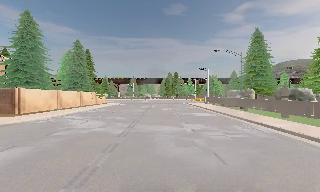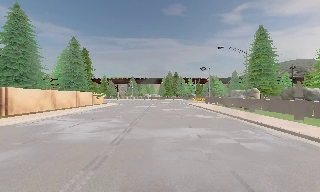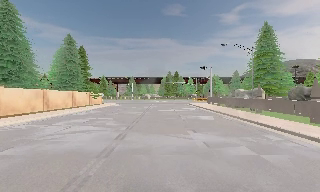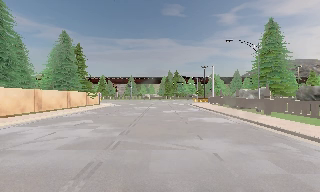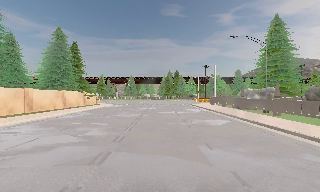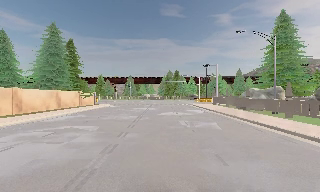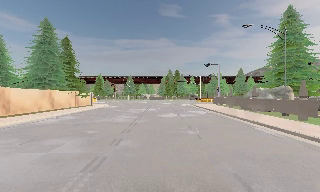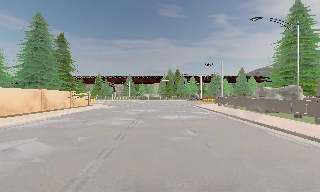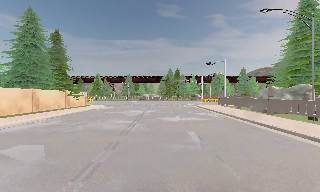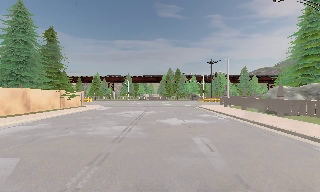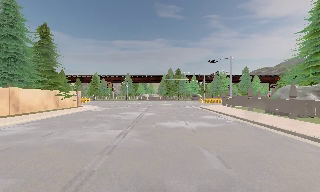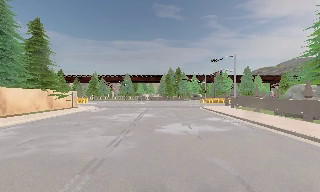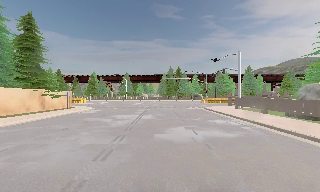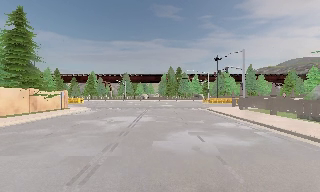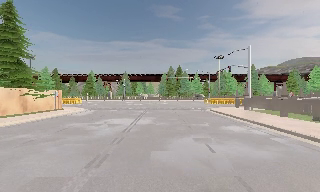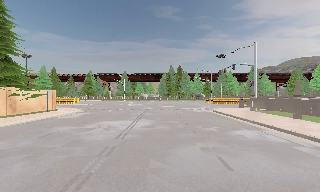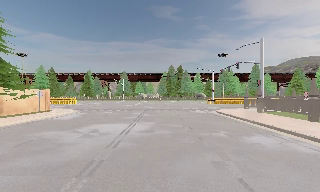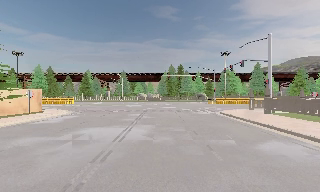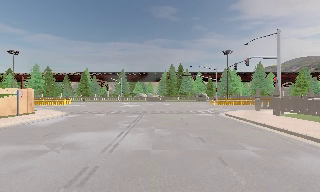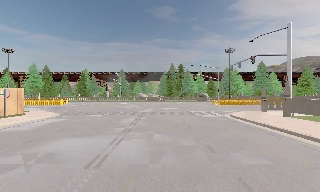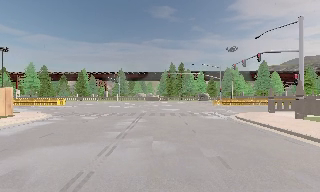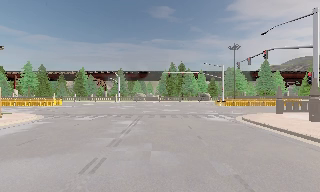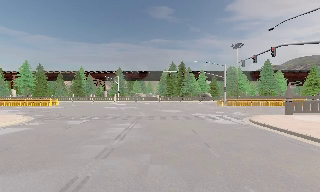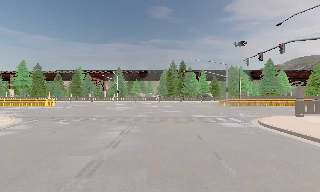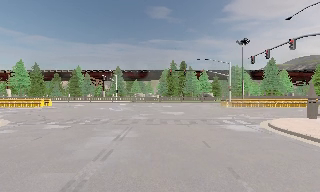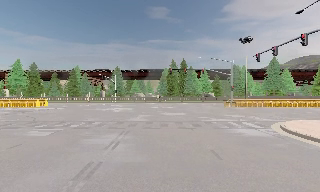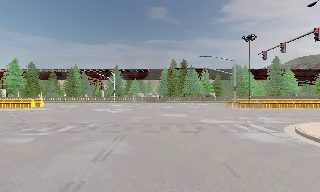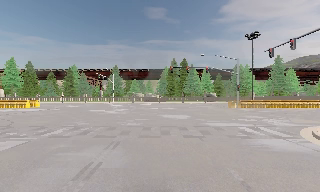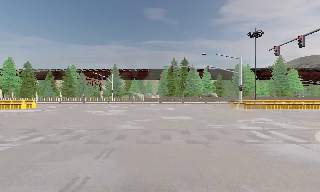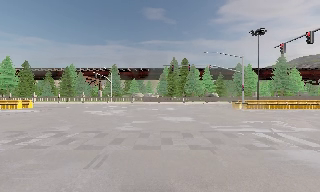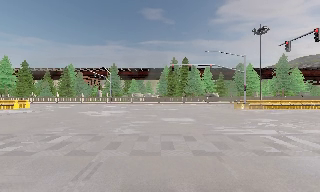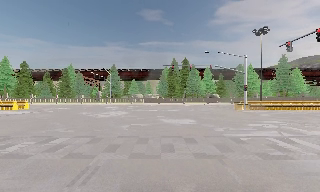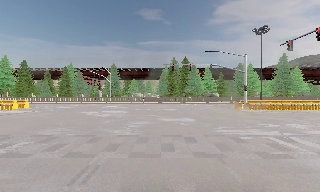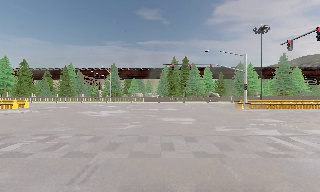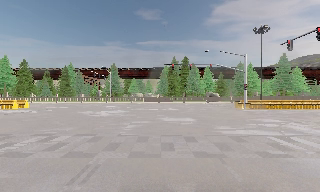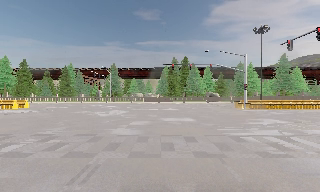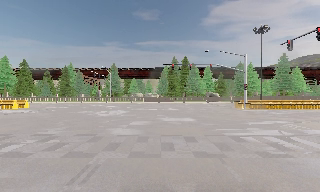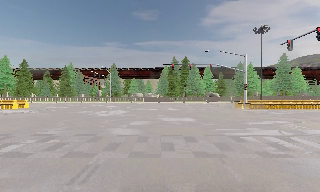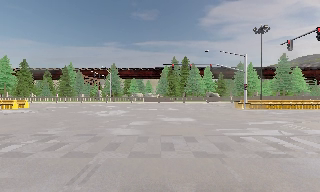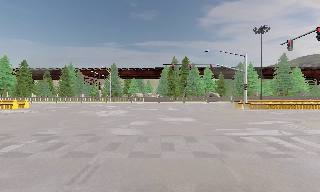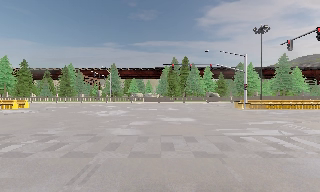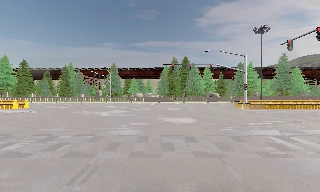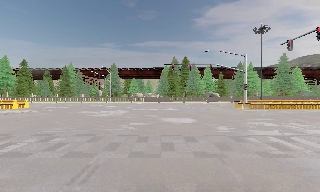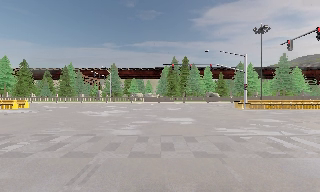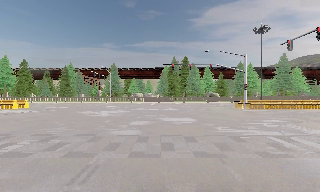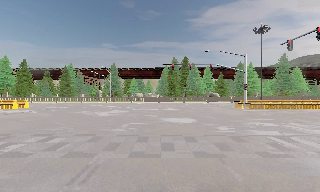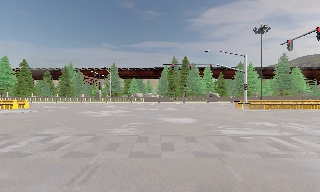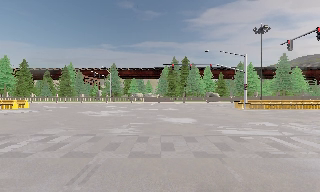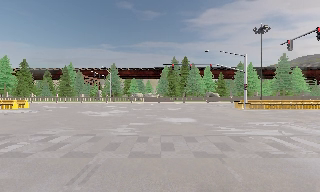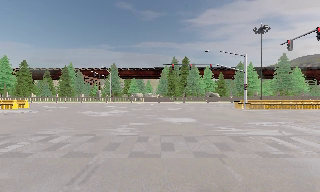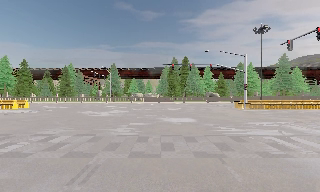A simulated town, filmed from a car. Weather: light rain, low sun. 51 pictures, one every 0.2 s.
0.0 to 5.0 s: The camera travels forward, about 30 m, so what stands in front looms larger.
5.0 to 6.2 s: The camera travels forward, about 4 m, so what stands in front looms larger. It loses speed.
6.2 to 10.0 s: The camera keeps its place and its aim.
The film runs forward here.
